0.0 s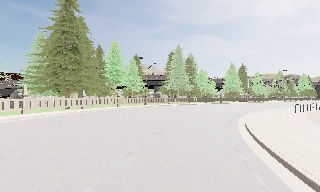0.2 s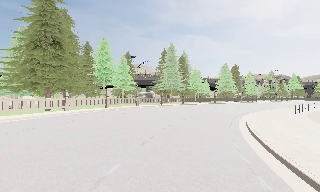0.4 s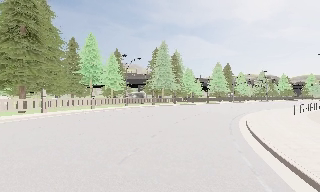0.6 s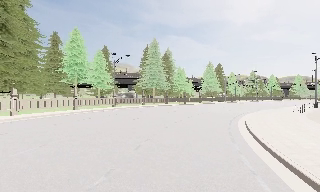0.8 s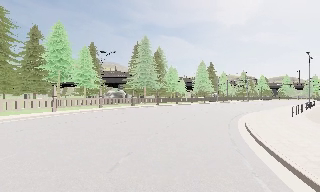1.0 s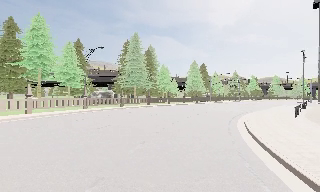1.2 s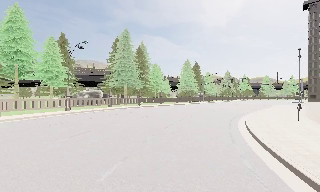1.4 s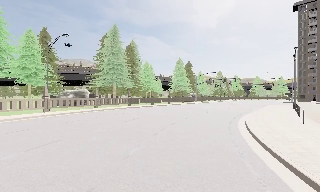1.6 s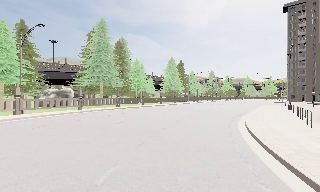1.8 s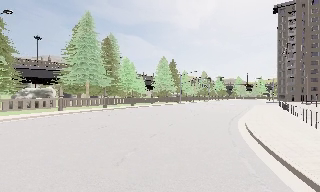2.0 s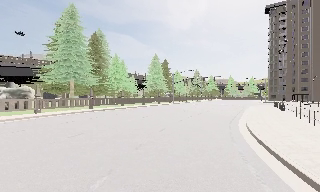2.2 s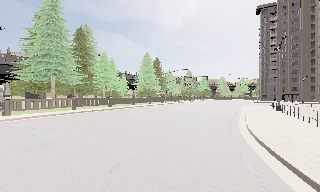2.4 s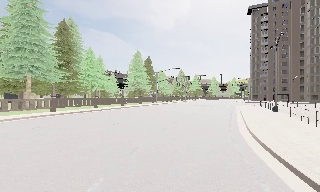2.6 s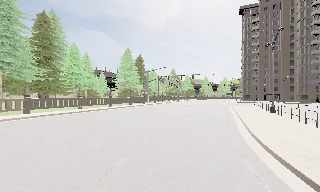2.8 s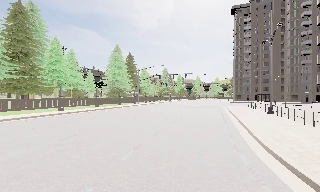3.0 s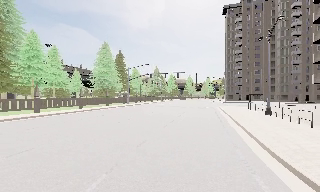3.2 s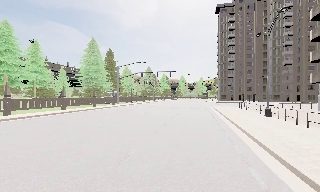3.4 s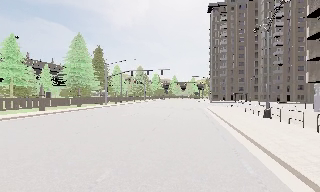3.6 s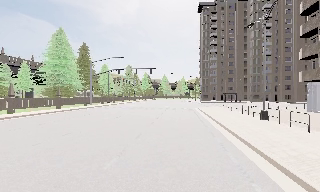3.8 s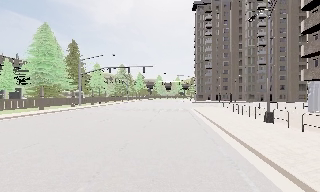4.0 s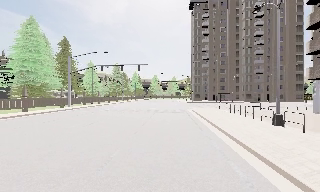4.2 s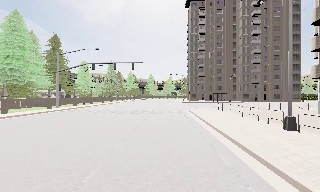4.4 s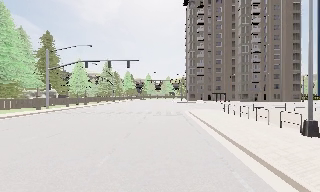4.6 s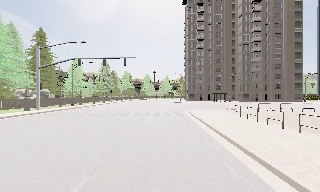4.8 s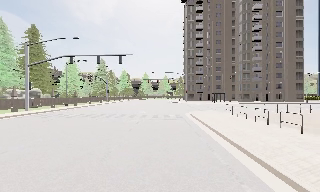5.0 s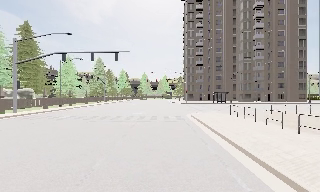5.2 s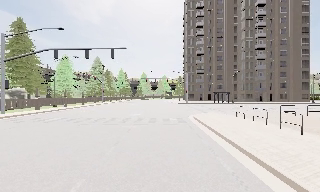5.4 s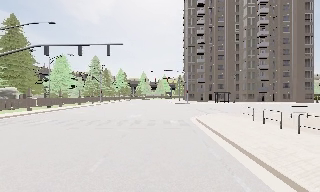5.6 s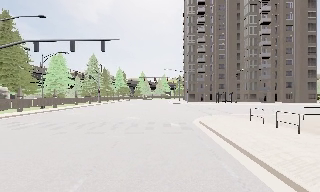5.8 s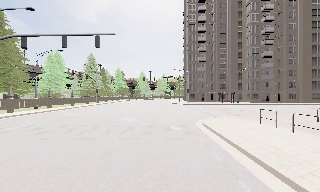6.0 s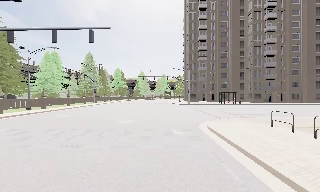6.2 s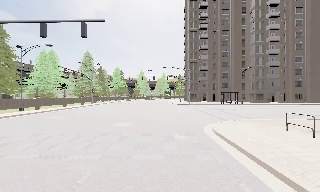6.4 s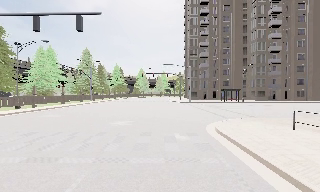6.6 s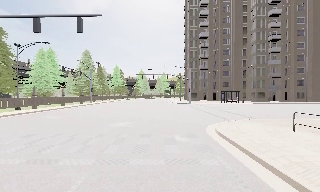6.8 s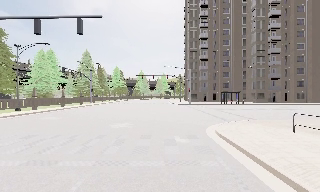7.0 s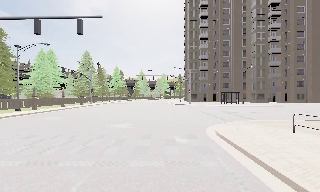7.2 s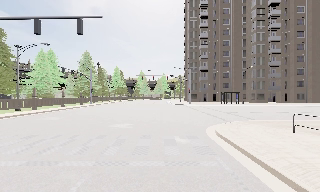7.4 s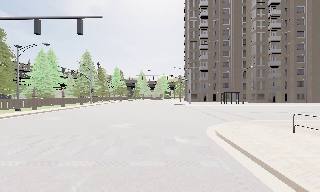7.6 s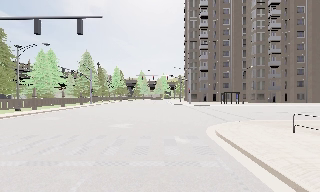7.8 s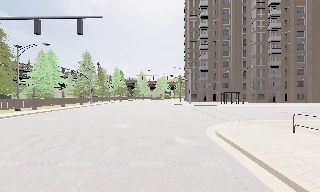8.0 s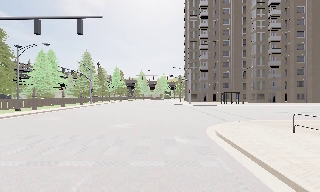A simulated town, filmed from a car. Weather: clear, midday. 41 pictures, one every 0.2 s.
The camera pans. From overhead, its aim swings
clockwise.
The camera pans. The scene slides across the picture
to the left.
0.0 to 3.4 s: The camera pans to its right, which is clockwise from overhead, by about 45 degrees. It travels forward, about 30 m.
3.4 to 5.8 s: The scene slides to the left, as the camera pans about 10 degrees to its right. It travels forward, about 16 m, so what stands in front looms larger.
5.8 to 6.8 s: The camera travels forward, about 2.5 m, so what stands in front looms larger. It loses speed.
6.8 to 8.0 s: The camera keeps its place and its aim.
The film runs forward here.
